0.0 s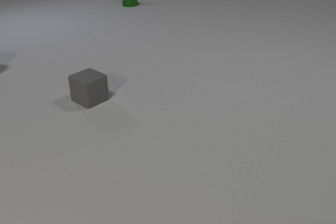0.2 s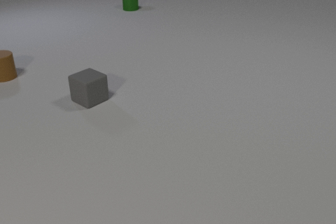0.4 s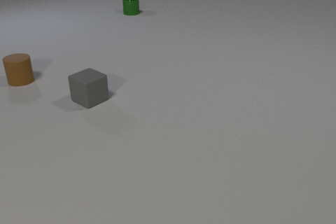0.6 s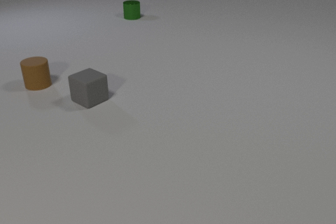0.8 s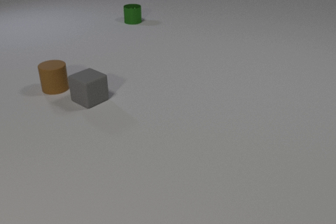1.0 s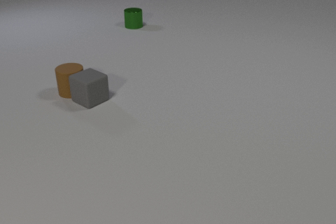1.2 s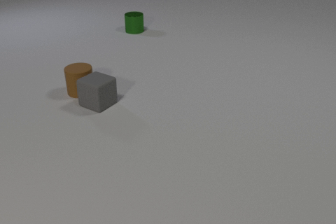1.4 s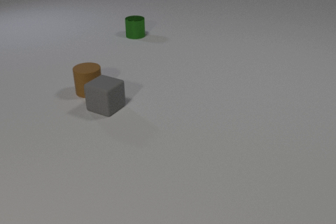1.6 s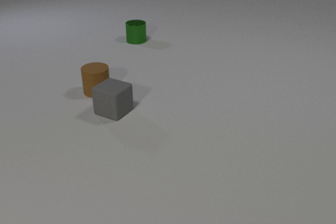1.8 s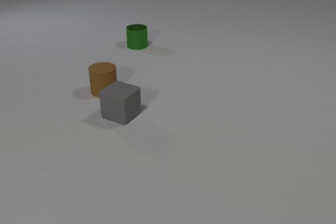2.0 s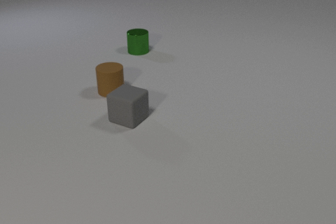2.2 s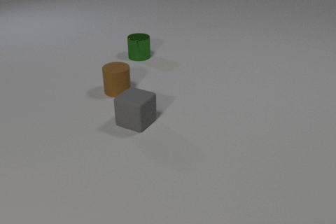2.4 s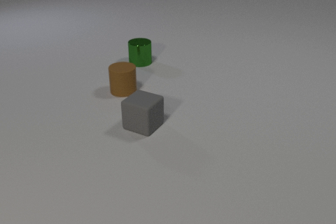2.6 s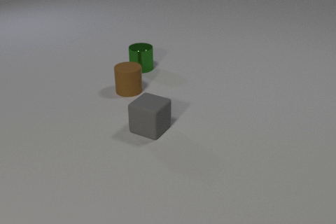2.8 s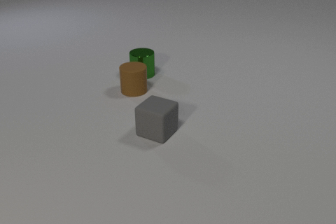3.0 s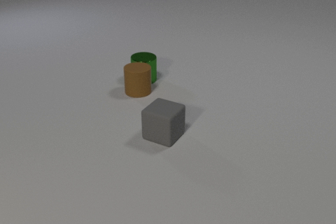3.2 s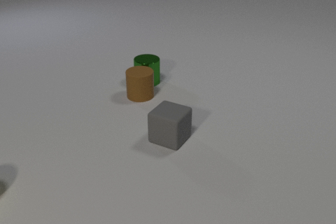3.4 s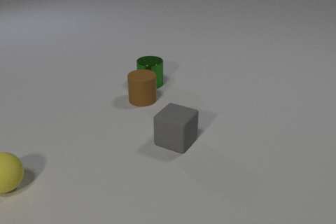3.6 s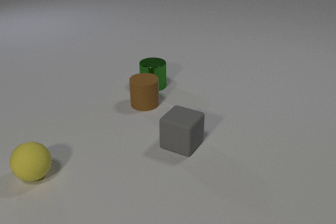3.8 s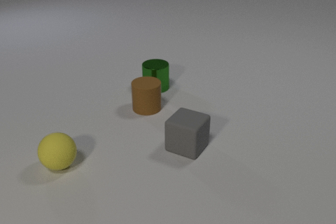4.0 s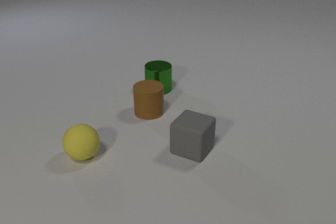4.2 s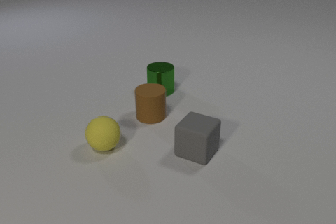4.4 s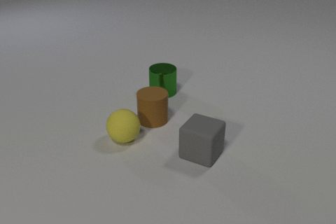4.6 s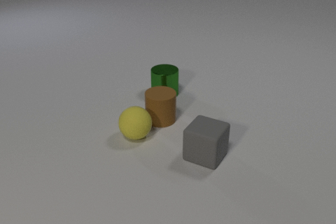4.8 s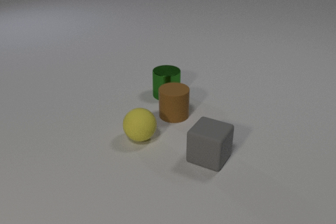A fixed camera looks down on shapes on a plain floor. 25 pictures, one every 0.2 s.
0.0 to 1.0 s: The brown rubber cylinder slides to the right and toward the camera. The green metal cylinder slides toward the camera. The brown rubber cylinder and the gray rubber cube collide.
1.0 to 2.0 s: The brown rubber cylinder slides to the right. The gray rubber cube slides toward the camera and to the right. The green metal cylinder slides toward the camera.
2.0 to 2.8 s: The brown rubber cylinder slides to the right. The gray rubber cube slides to the right and toward the camera. The green metal cylinder slides toward the camera.
2.8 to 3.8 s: The brown rubber cylinder slides toward the camera. The gray rubber cube slides to the right and toward the camera. The green metal cylinder slides toward the camera and to the right. The yellow rubber sphere comes in at the left edge, rolls to the right. The brown rubber cylinder and the green metal cylinder collide.
3.8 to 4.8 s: The brown rubber cylinder slides to the right and toward the camera. The gray rubber cube slides to the right and toward the camera. The green metal cylinder slides toward the camera and to the right. The yellow rubber sphere rolls to the right and away from the camera. The brown rubber cylinder and the yellow rubber sphere collide.
How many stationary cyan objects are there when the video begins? 0.
What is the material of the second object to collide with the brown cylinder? metal.
Are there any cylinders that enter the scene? yes.
